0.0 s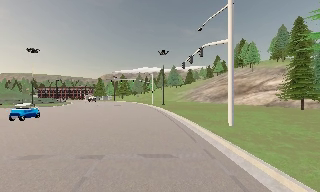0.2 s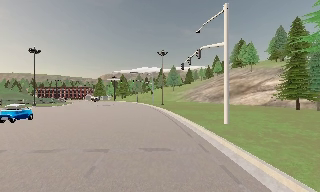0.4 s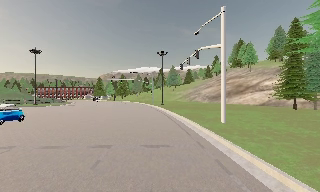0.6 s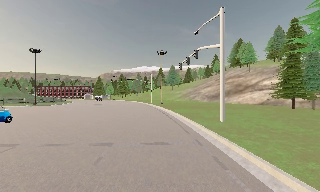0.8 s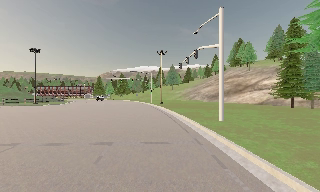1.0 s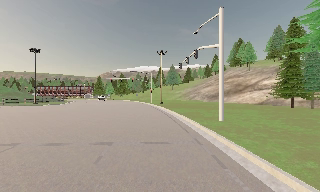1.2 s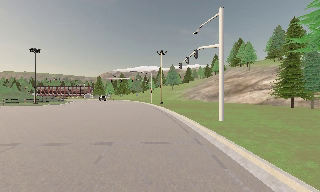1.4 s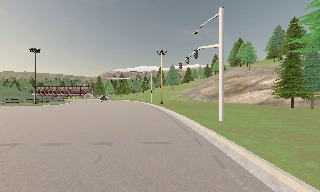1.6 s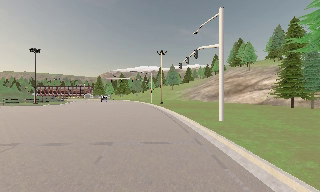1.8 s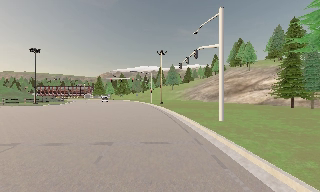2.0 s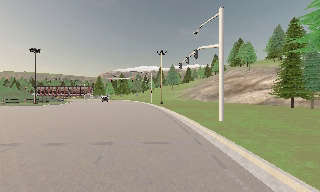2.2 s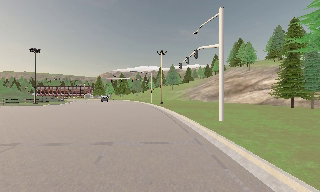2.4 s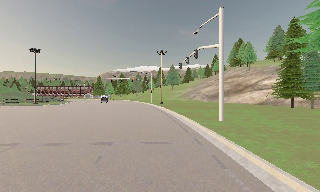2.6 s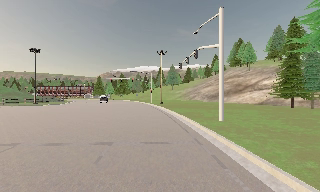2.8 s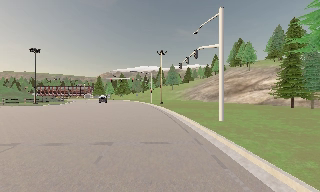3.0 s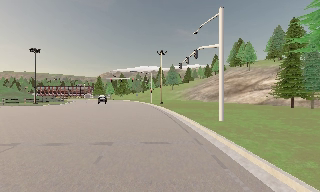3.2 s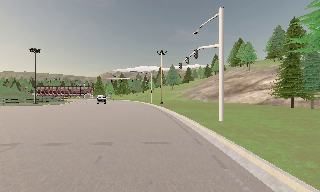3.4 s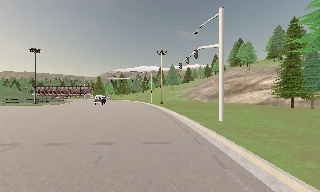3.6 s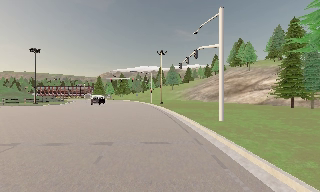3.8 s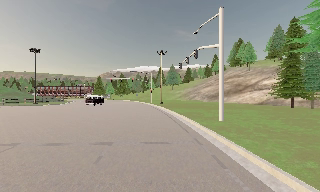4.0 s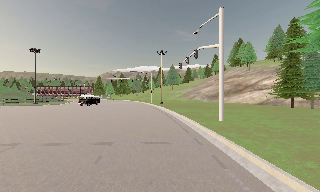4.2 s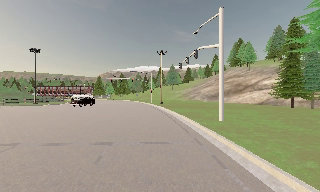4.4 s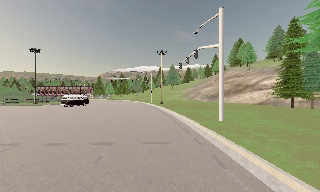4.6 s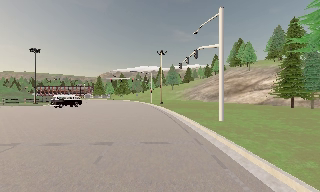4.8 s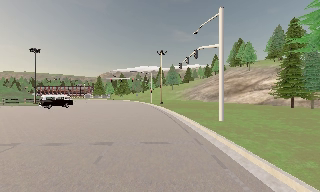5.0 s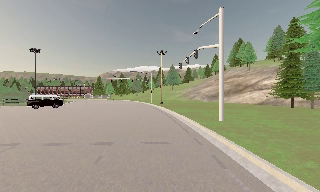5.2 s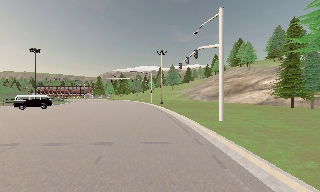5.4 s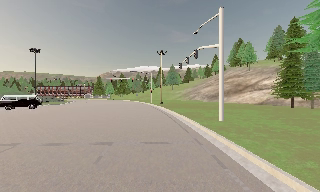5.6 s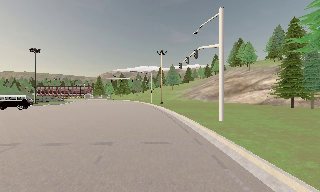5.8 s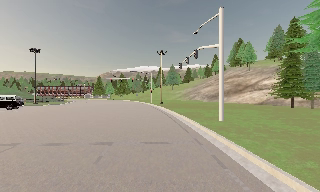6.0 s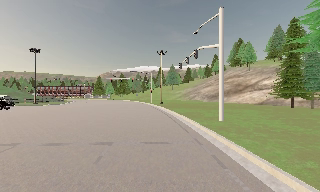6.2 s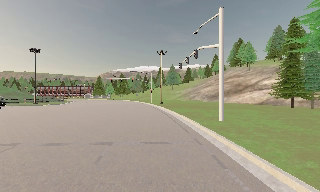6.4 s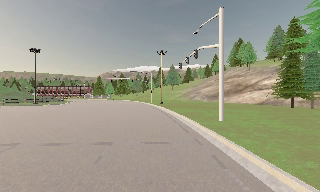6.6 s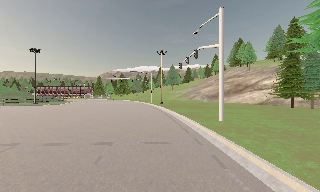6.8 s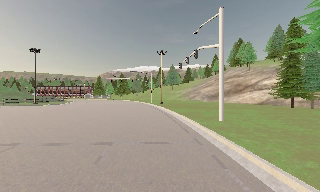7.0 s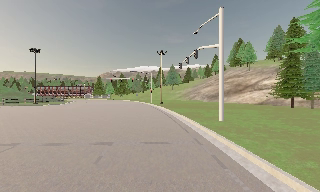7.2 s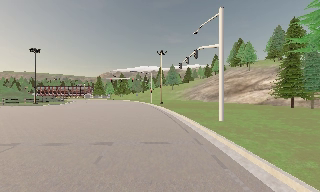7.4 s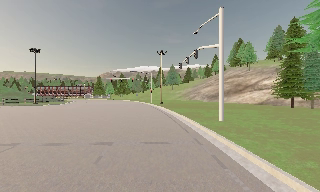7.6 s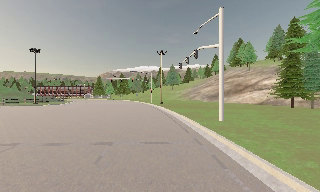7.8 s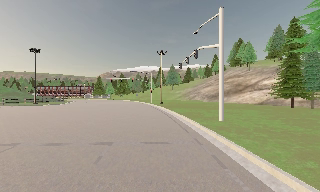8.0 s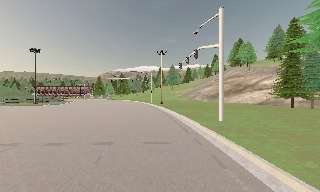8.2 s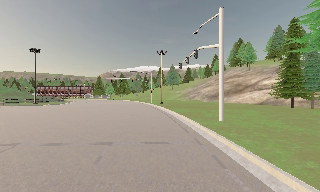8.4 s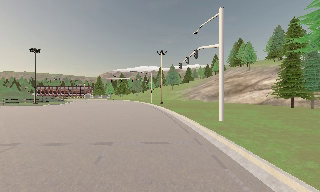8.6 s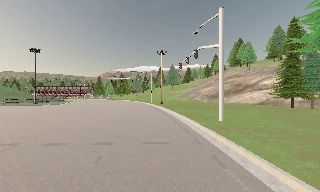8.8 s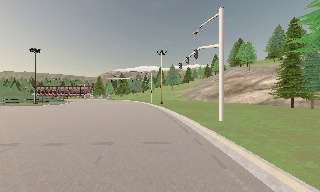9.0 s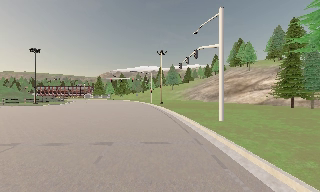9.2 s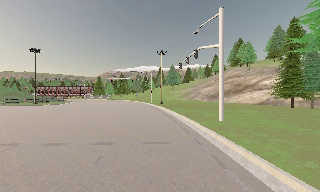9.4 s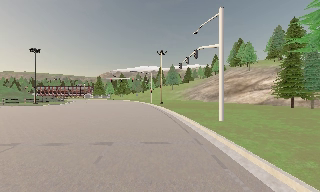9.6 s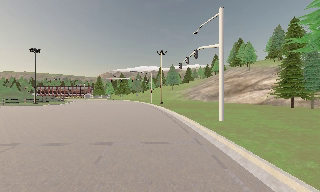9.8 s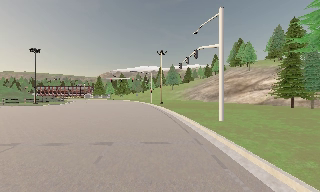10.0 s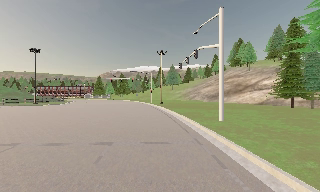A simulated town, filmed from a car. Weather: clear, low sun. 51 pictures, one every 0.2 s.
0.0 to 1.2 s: The camera travels backward, about 1 m, so what stands in front gets smaller. It loses speed.
1.2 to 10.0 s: The camera keeps its place and its aim.
The film runs backward here.
